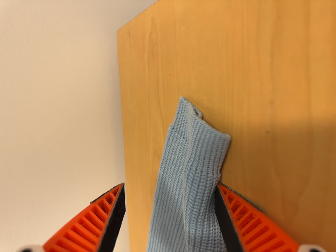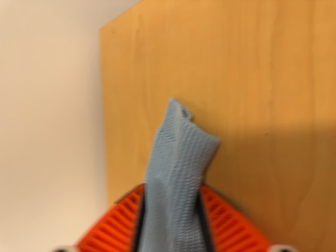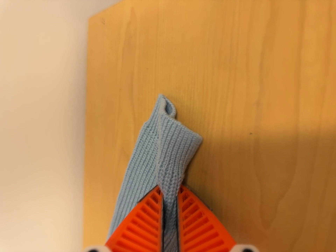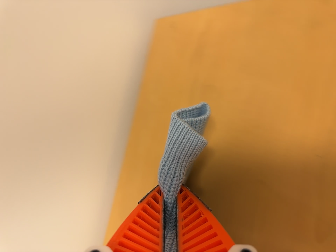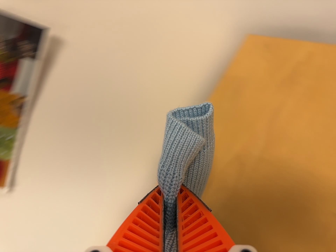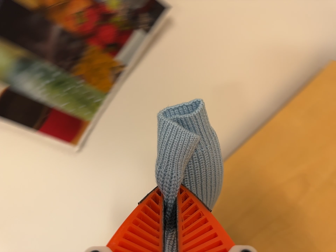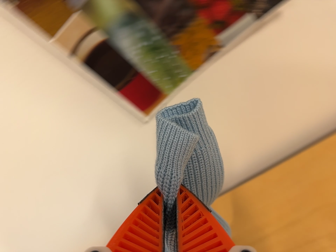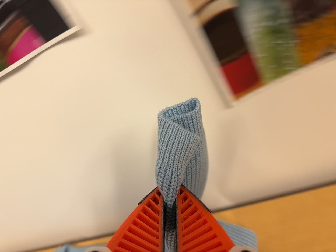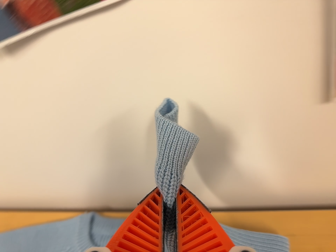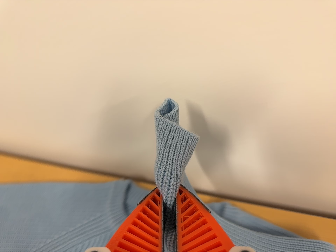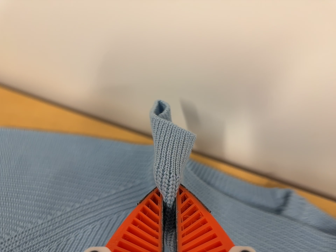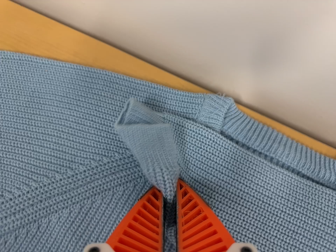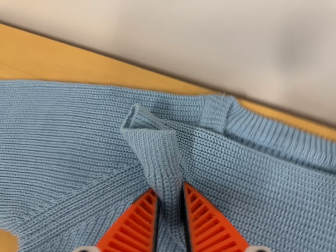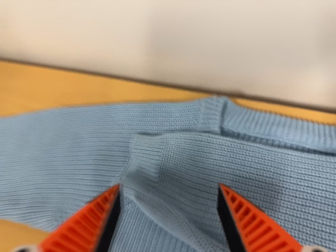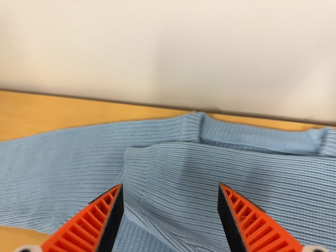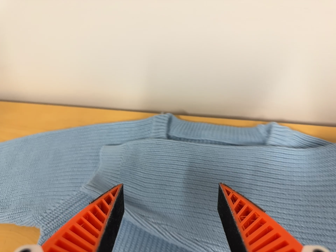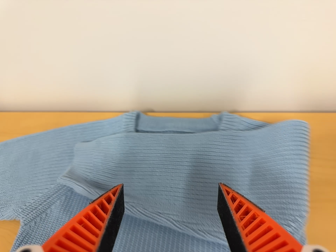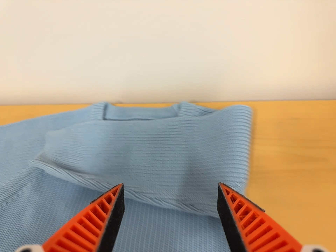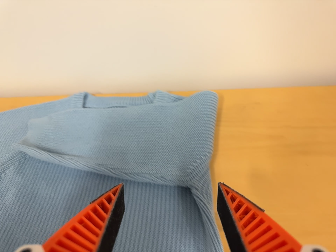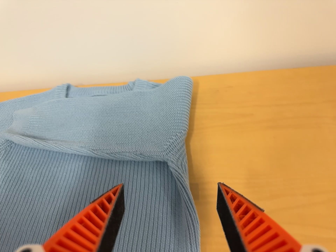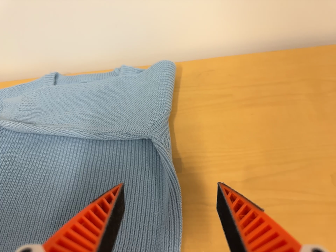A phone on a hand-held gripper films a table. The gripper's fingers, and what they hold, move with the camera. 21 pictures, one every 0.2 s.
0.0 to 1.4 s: The camera travels to its left, about 40 cm, so close, fixed things drift to the right. It rolls about its line of sight by about 75 degrees, and the scene rotates clockwise.
1.4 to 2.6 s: The camera swings to its left by about 20 degrees, and the scene slides to the right. It travels to its left and forward, about 30 cm, so close, fixed things drift to the right. Its aim tips toward the bottom of its view by about 25 degrees, and the scene shifts upward. It rolls about its line of sight by about 25 degrees, and the scene rotates clockwise.
2.6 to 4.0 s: The camera swings to its right by about 20 degrees, and the scene slides to the left. It travels backward, toward the bottom of its view and to its right, about 30 cm, so what stands in front gets smaller. Its aim tips toward the top of its view by about 15 degrees. It rolls about its line of sight by about 10 degrees, and the scene rotates counterclockwise.
The film runs forward here.
